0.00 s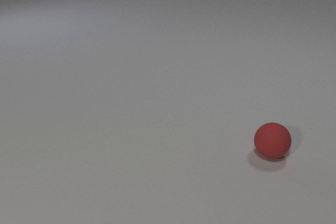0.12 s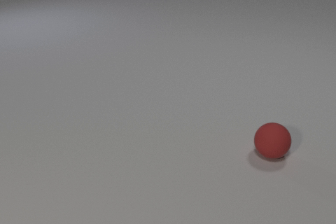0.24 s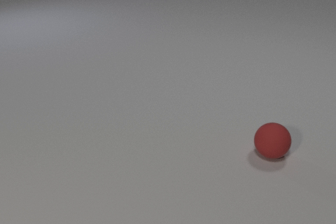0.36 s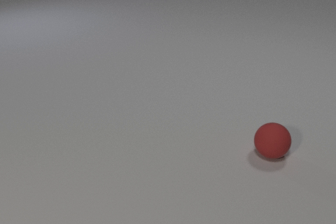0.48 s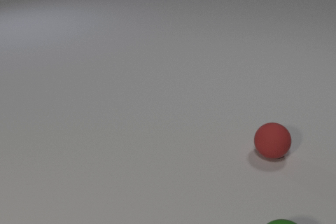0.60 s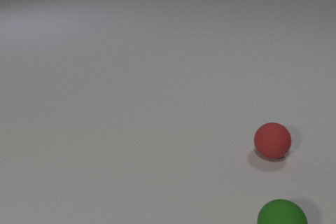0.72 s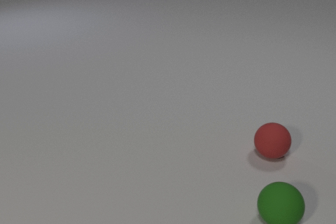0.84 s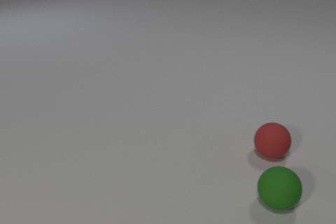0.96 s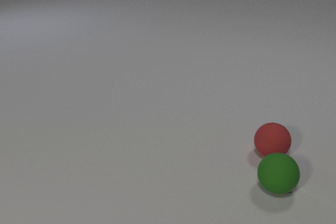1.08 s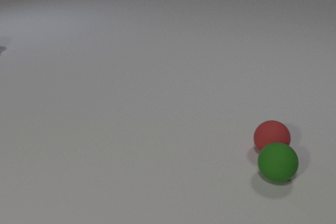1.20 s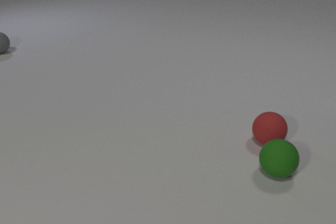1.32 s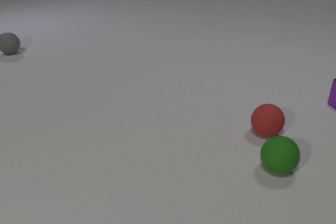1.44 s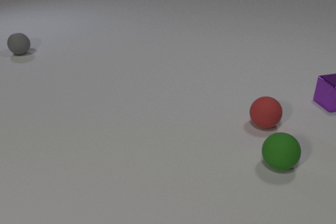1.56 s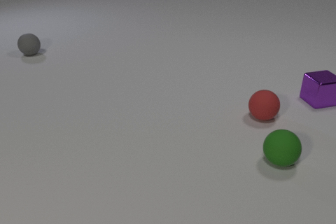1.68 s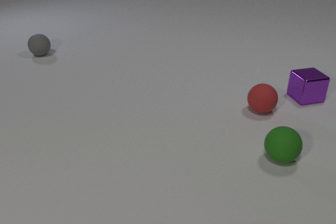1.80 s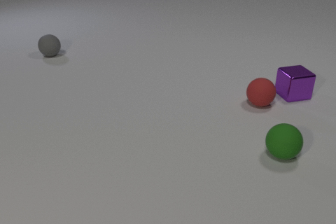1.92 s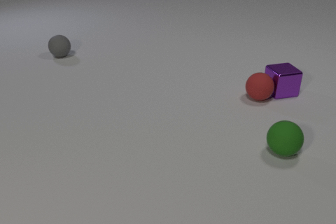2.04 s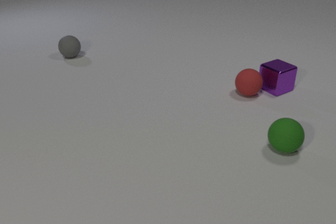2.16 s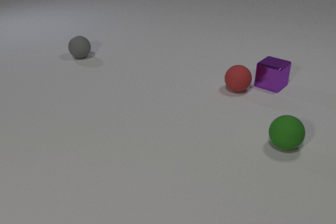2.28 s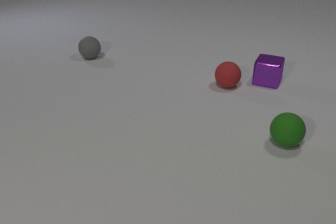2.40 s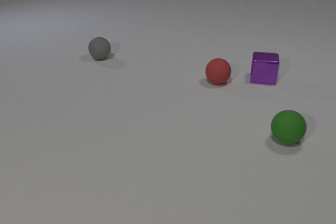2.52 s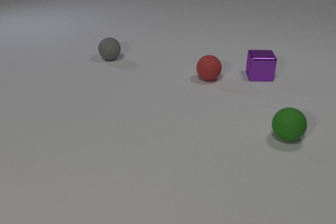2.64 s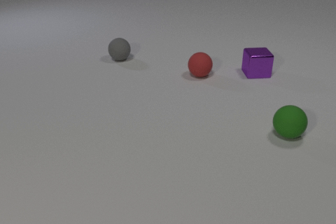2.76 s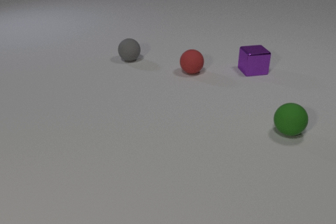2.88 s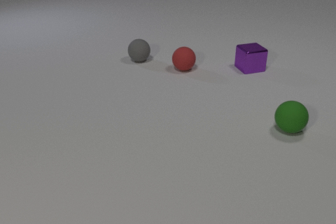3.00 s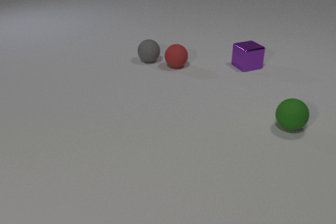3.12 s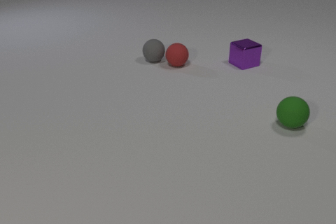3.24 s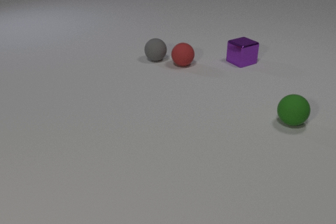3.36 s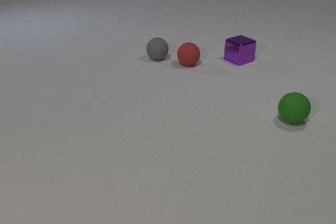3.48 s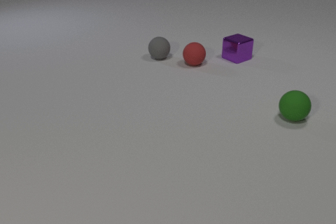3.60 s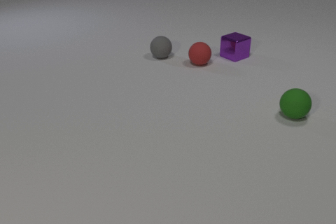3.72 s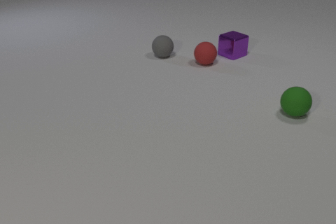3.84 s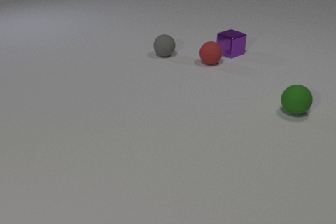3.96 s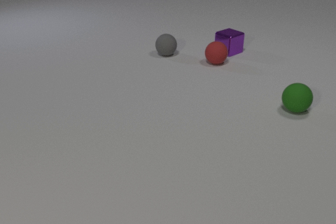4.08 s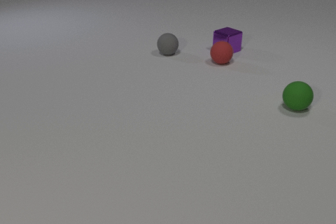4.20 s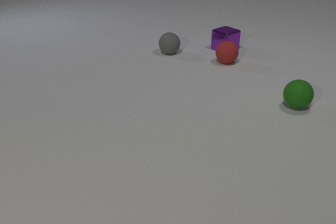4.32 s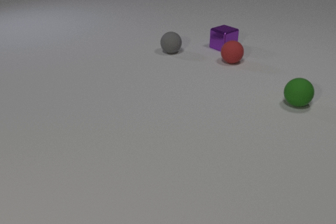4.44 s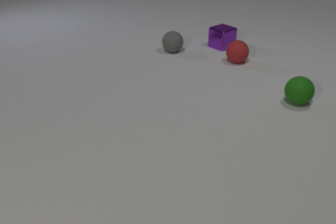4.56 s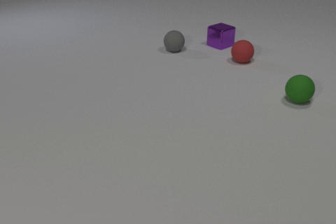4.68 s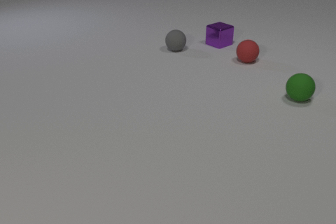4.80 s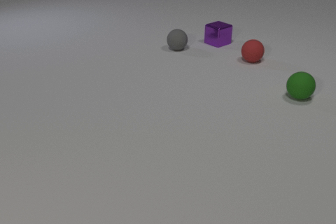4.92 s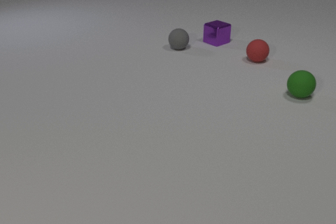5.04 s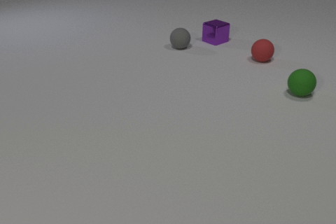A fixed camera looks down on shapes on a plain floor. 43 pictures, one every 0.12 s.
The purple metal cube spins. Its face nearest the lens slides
to the right.
The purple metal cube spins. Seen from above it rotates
counterclockwise.
0.00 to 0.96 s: The green rubber sphere comes in at the bottom edge, rolls away from the camera.
0.96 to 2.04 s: The green rubber sphere rolls away from the camera. The red rubber sphere rolls away from the camera. The purple metal cube comes in at the right edge, slides to the left. The gray rubber sphere comes in at the left edge, rolls to the right and toward the camera. The green rubber sphere and the red rubber sphere collide. The red rubber sphere and the purple metal cube collide.
2.04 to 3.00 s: The green rubber sphere rolls away from the camera. The red rubber sphere rolls to the left and away from the camera. The purple metal cube slides away from the camera and to the left, spins counterclockwise seen from above by about 75 degrees, its near face sliding to the right. The gray rubber sphere rolls to the right.
3.00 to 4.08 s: The green rubber sphere rolls away from the camera. The red rubber sphere rolls to the right. The purple metal cube slides away from the camera and to the left. The gray rubber sphere rolls away from the camera and to the right. The red rubber sphere and the gray rubber sphere collide.
4.08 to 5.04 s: The green rubber sphere rolls away from the camera. The red rubber sphere rolls to the right. The purple metal cube slides away from the camera and to the left. The gray rubber sphere rolls away from the camera and to the right.
What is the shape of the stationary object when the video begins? sphere.
How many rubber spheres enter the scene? 2.
What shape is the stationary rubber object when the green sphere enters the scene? sphere.
